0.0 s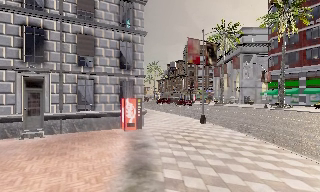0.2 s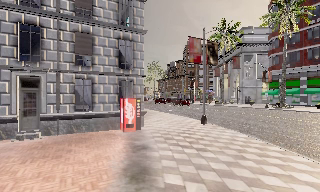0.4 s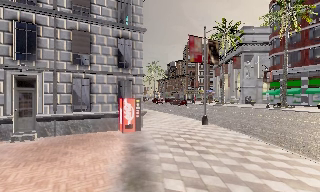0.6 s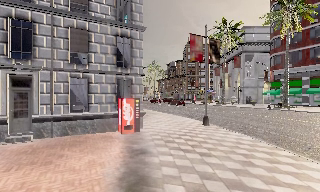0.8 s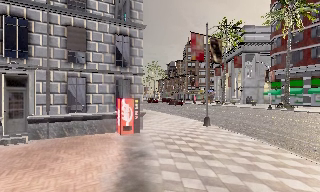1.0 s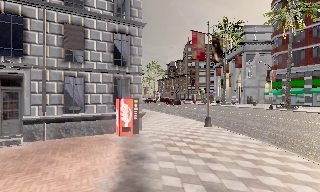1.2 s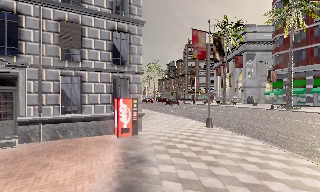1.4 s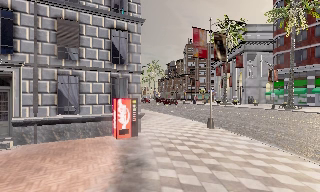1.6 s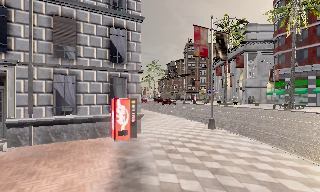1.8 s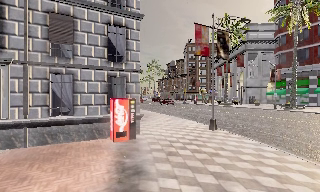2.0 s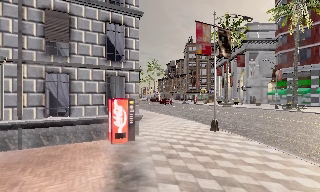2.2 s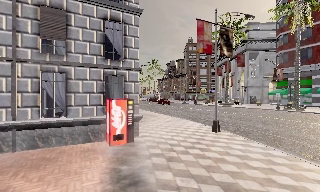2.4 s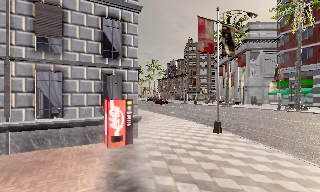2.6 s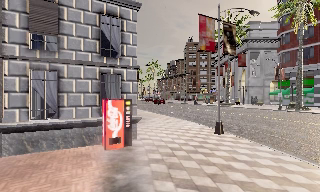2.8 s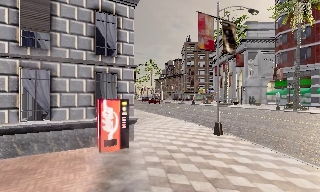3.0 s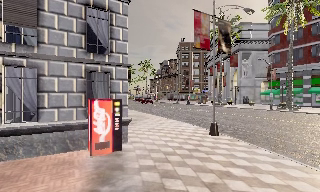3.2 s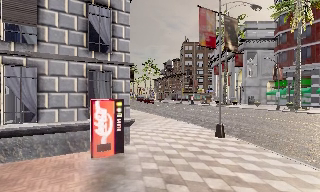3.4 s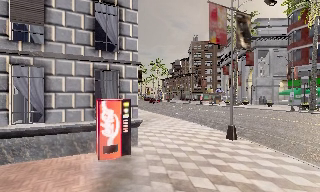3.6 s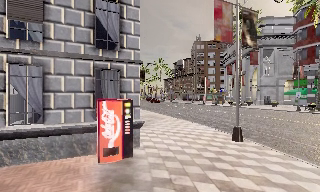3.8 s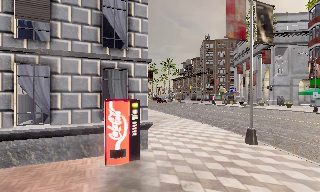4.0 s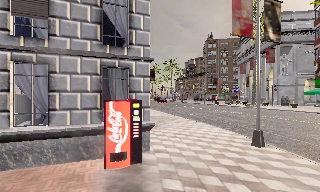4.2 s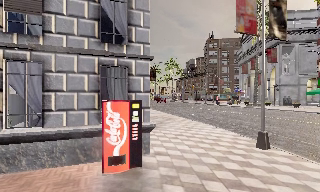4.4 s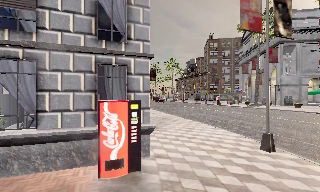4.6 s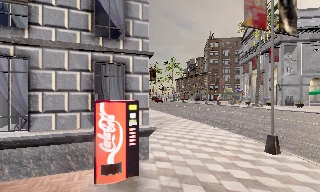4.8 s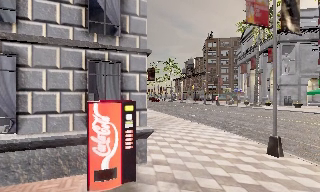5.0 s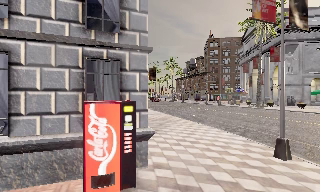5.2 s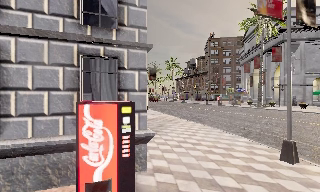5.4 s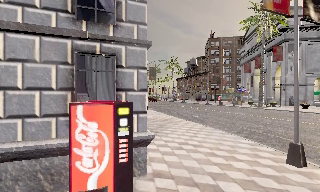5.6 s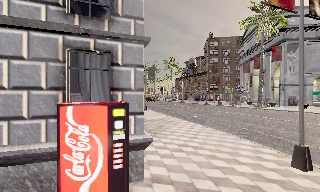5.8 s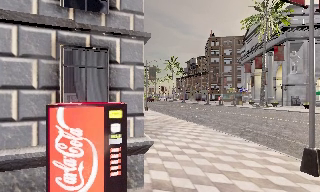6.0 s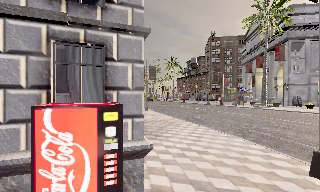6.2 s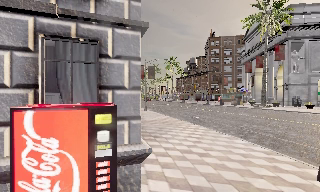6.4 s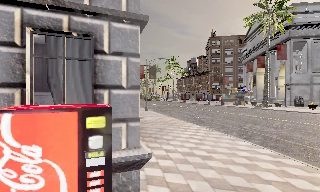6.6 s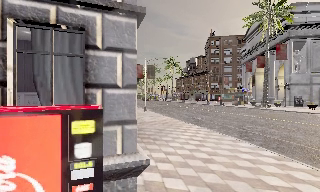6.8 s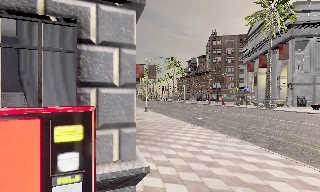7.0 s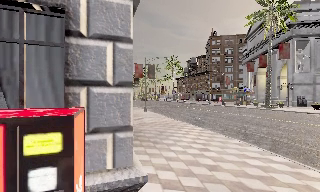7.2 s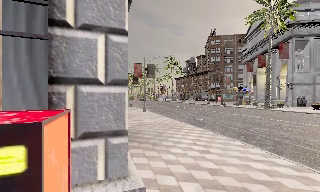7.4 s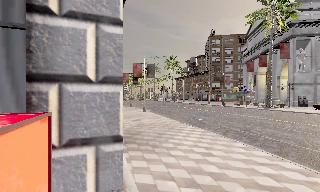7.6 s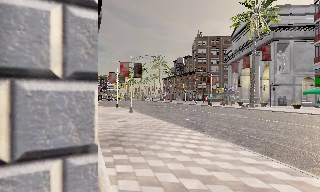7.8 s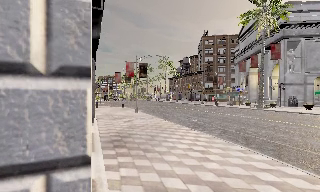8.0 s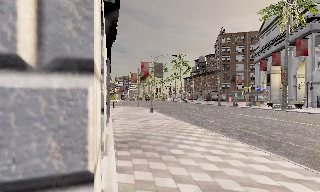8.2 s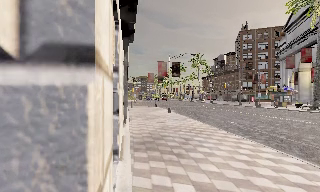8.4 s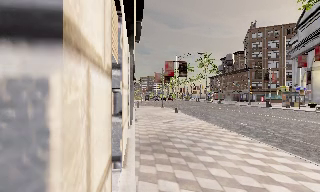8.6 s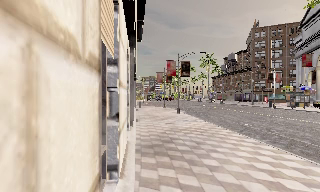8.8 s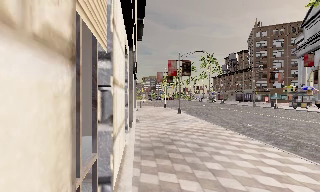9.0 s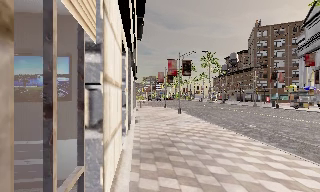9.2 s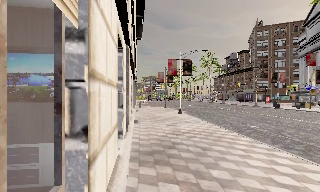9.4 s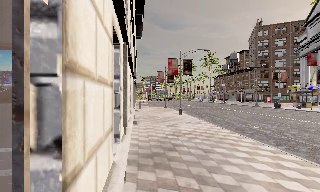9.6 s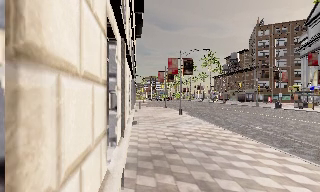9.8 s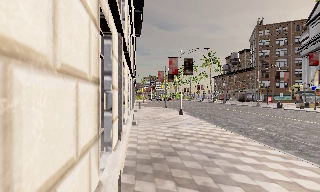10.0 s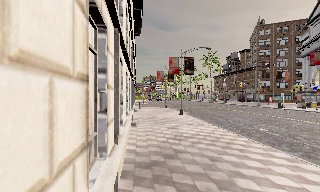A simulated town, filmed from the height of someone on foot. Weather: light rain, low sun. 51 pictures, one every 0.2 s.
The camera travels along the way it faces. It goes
forward.
0.0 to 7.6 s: The camera travels forward, about 10 m, so what stands in front looms larger.
7.6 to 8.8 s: The camera swings to its left by about 15 degrees, and the scene slides to the right. It travels forward, about 1.5 m, so what stands in front looms larger.
8.8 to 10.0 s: The camera travels forward, about 1.5 m, so what stands in front looms larger.
The film runs forward here.
